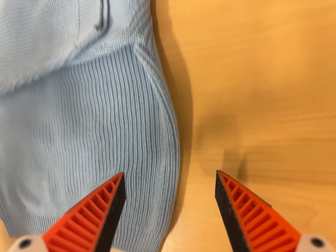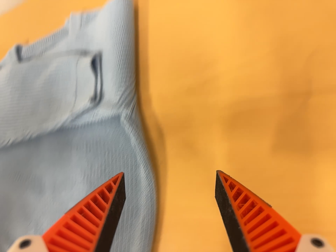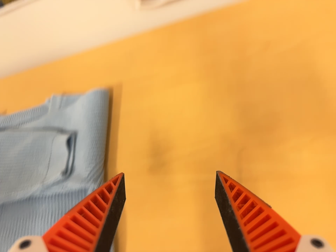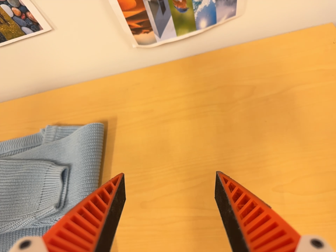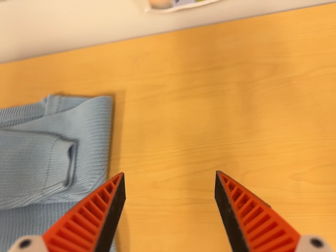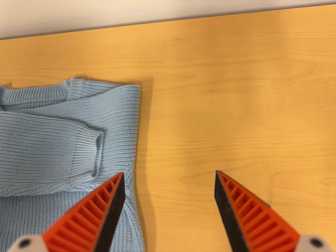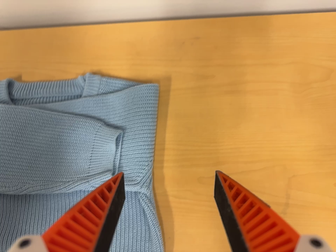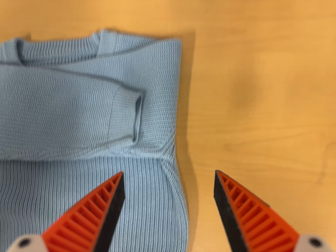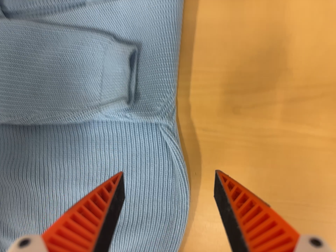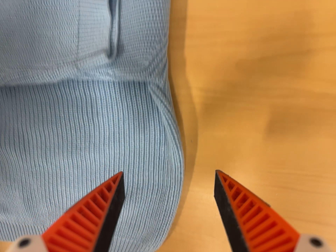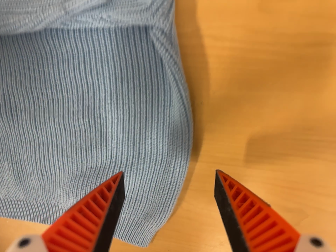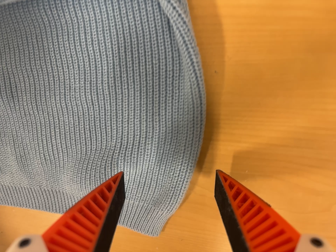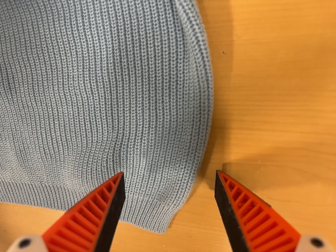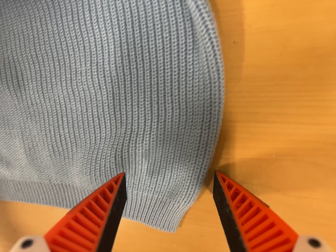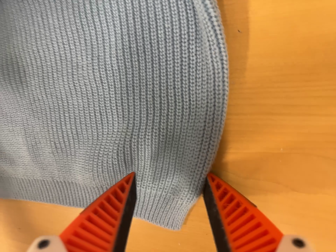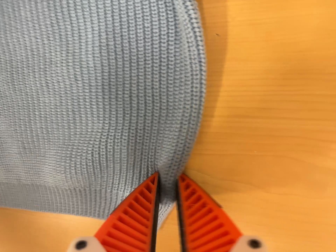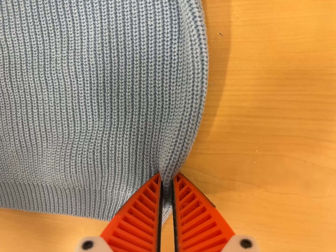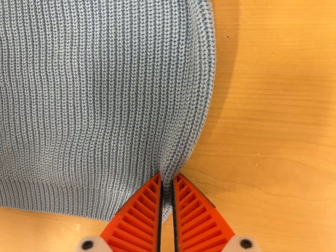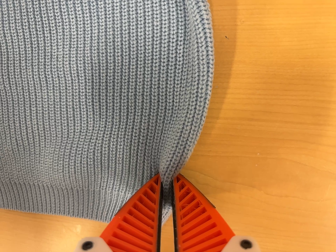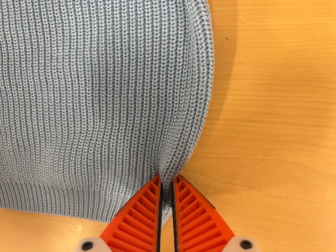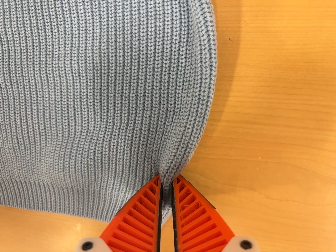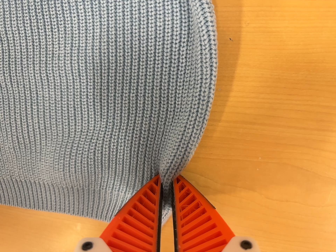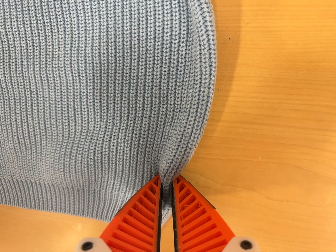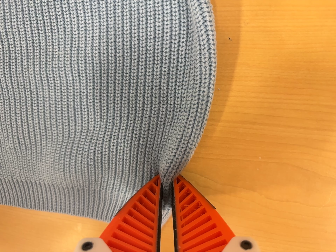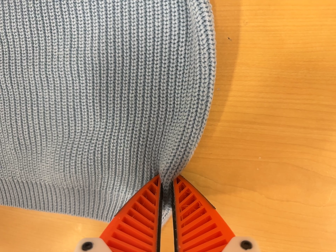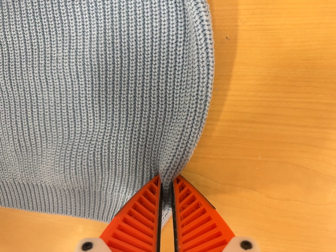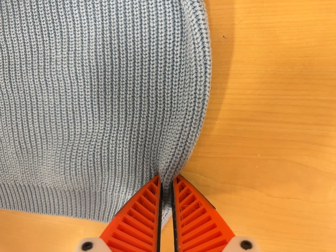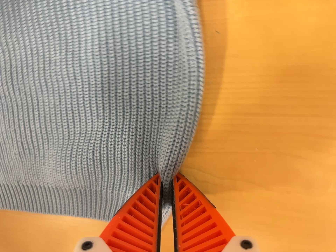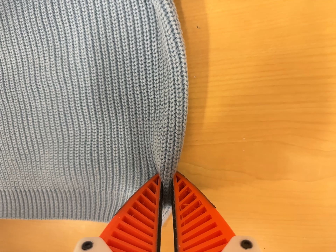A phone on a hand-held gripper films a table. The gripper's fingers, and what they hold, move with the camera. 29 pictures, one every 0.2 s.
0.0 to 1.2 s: The camera pans to its right by about 20 degrees. It travels to its left, toward the top of its view and backward, about 22 cm. Its aim tips toward the top of its view by about 10 degrees, and the scene shifts downward. It rolls about its line of sight by about 15 degrees, and the scene rotates clockwise.
1.2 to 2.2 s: The camera pans to its left by about 10 degrees. It travels forward, about 18 cm, so what stands in front looms larger. Its aim tips toward the bottom of its view by about 25 degrees, and the scene shifts upward.
2.2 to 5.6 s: The camera shifts only a little, or ends up much as it began.
The film runs forward here.
